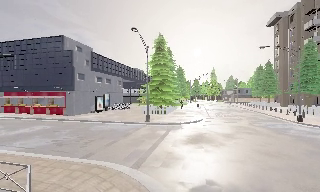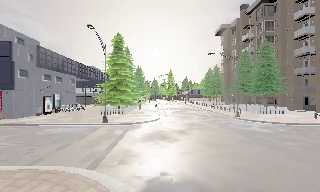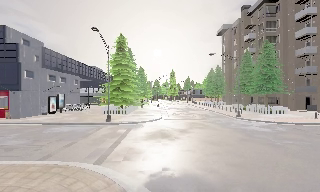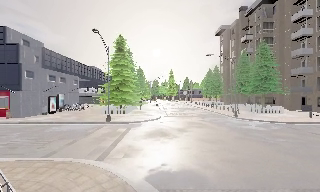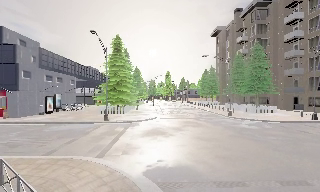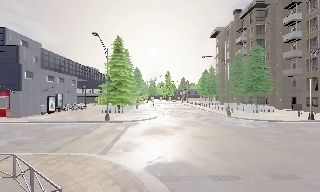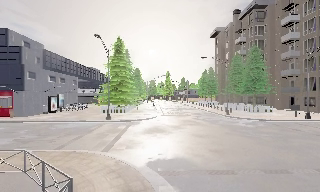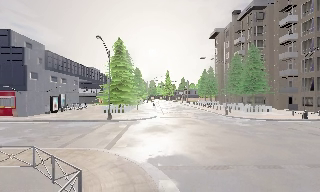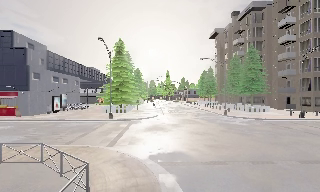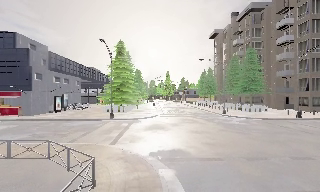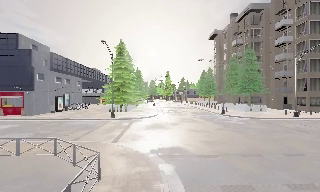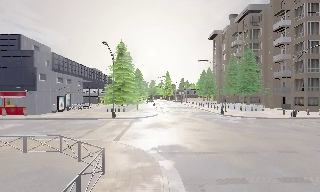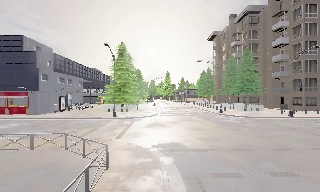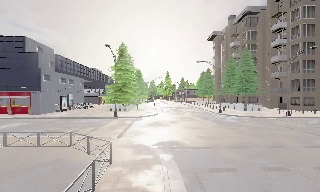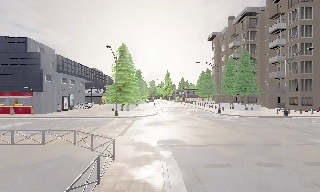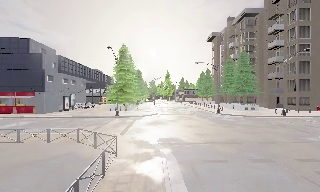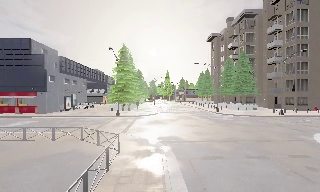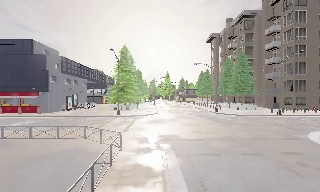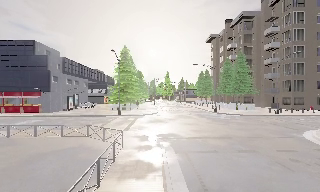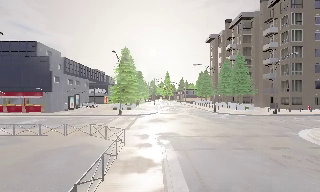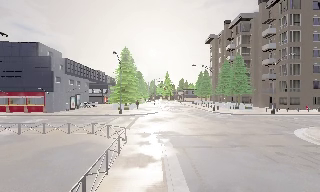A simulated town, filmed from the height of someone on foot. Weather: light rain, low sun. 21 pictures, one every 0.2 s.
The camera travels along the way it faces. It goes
backward.
0.0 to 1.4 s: The camera swings to its right by about 15 degrees, and the scene slides to the left. It travels backward, about 2.5 m, so what stands in front gets smaller.
1.4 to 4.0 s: The camera travels backward, about 5 m, so what stands in front gets smaller.
The film runs backward here.
